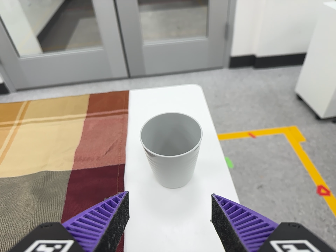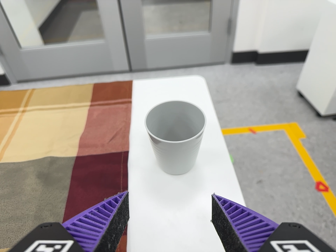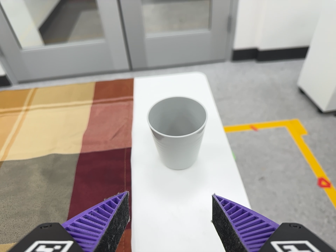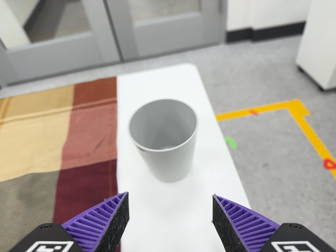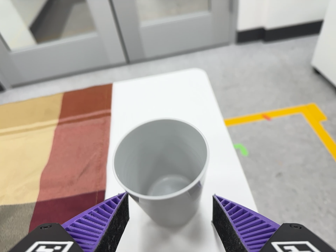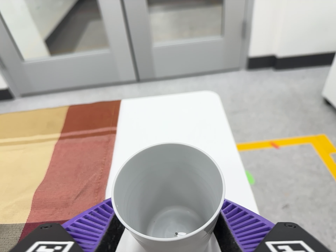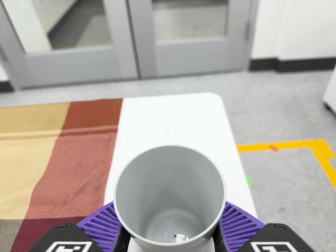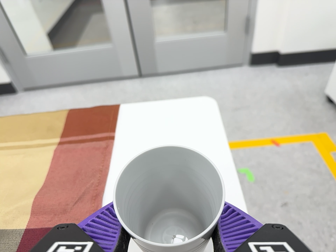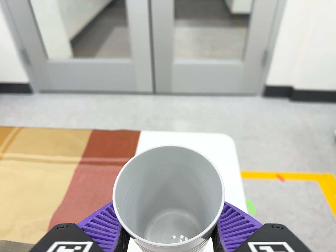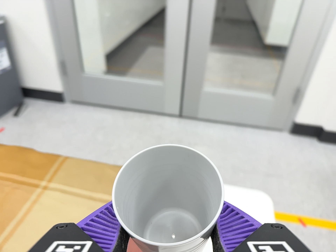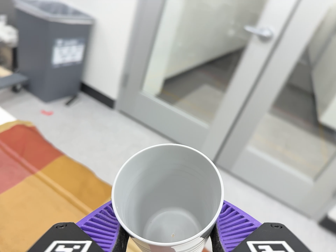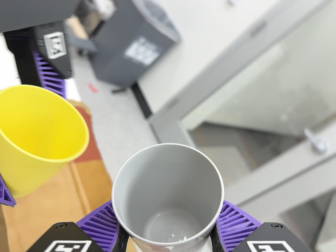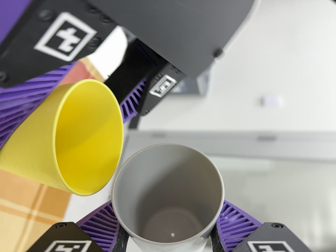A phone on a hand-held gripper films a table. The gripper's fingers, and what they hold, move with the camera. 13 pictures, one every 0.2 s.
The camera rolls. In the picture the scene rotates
clockwise.
0.0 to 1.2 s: The camera travels forward, about 14 cm, so what stands in front looms larger.
1.2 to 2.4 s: The scene slides to the right, as the camera pans about 10 degrees to its left. It travels to its left and toward the top of its view, about 38 cm, so close, fixed things drift to the right. Its aim tips toward the top of its view by about 25 degrees, and the scene shifts downward. It rolls about its line of sight by about 110 degrees, and the scene rotates clockwise.
The film runs backward here.
